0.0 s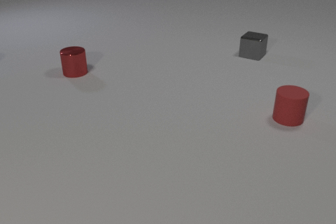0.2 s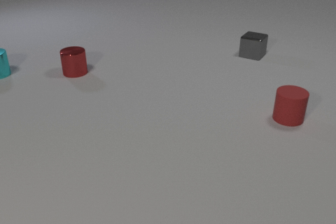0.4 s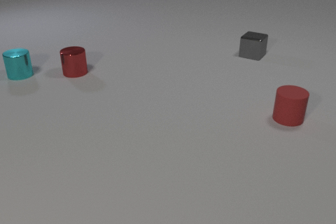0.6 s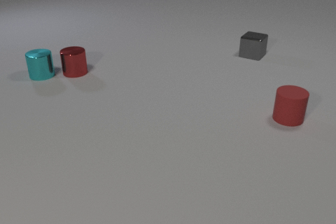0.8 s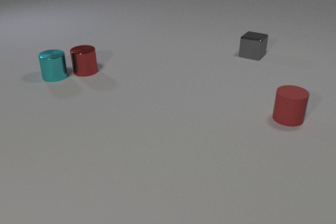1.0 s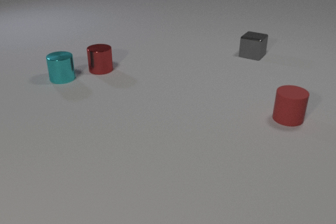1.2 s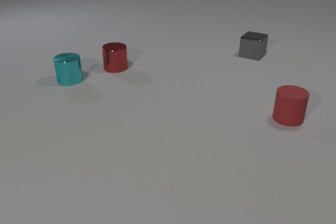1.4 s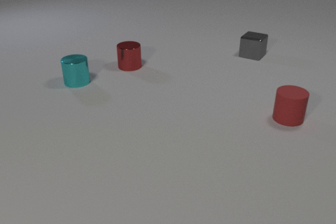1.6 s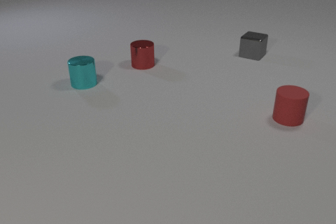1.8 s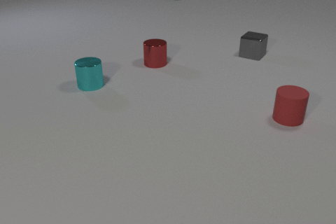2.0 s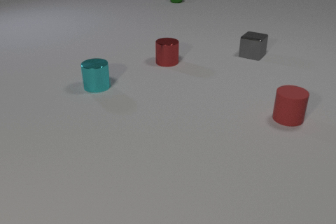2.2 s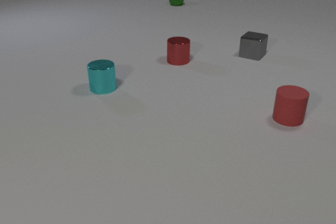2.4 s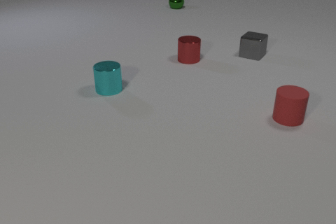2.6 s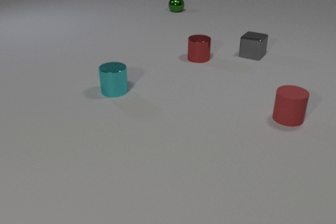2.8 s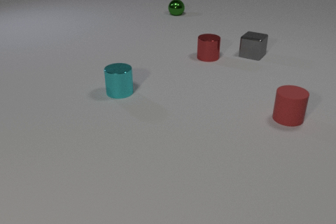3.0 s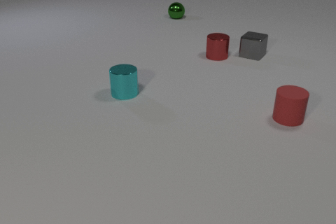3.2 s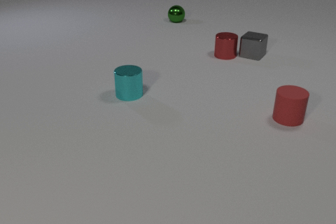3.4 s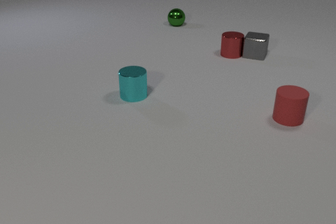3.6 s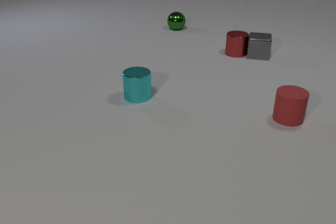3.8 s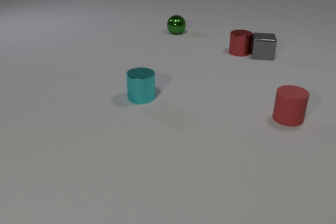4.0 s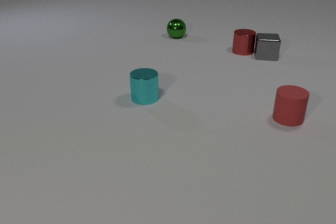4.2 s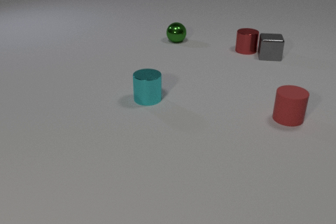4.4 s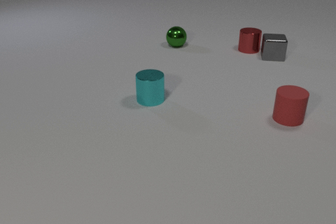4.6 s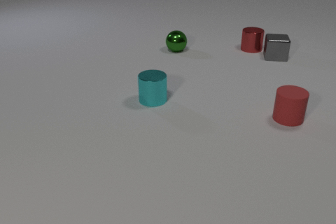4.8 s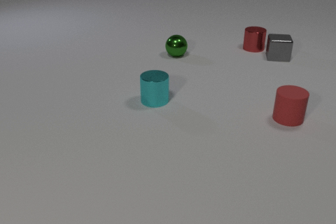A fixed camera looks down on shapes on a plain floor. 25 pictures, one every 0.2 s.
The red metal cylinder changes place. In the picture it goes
to the right.
The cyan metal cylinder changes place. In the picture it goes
to the right.
0.0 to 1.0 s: The cyan metal cylinder comes in at the left edge, slides to the right and toward the camera. The red metal cylinder slides to the right. The cyan metal cylinder and the red metal cylinder collide.
1.0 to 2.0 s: The cyan metal cylinder slides to the right and toward the camera. The red metal cylinder slides to the right. The green metal sphere comes in at the top edge, rolls toward the camera.
2.0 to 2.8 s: The cyan metal cylinder slides to the right and toward the camera. The red metal cylinder slides to the right. The green metal sphere rolls toward the camera.
2.8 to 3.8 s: The cyan metal cylinder slides to the right and toward the camera. The red metal cylinder slides to the right and away from the camera. The green metal sphere rolls toward the camera. The gray metal cube slides to the right, spins so that its near face slides to the right, counterclockwise seen from above. The red metal cylinder and the gray metal cube collide.
3.8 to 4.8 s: The cyan metal cylinder slides to the right and toward the camera. The red metal cylinder slides away from the camera and to the right. The green metal sphere rolls toward the camera. The gray metal cube slides to the right.
How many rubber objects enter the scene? 0.
What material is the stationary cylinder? rubber.
What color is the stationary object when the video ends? red.
